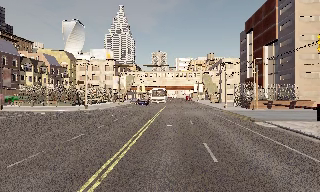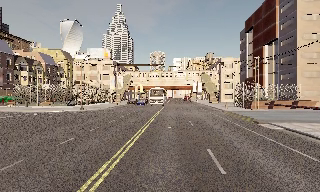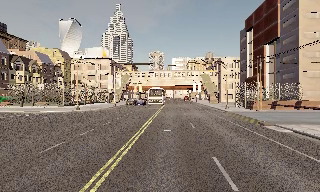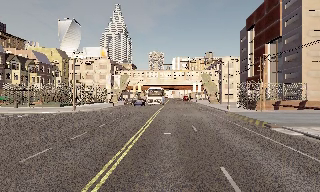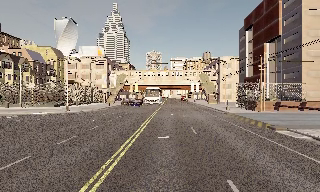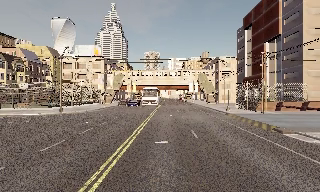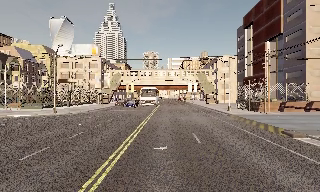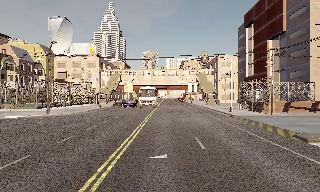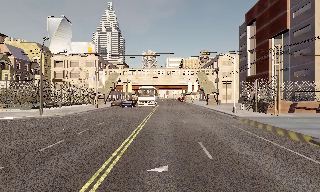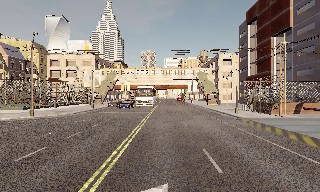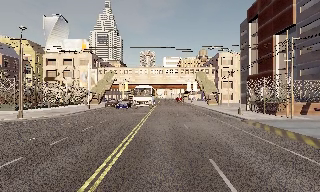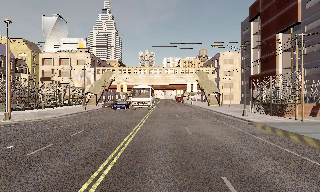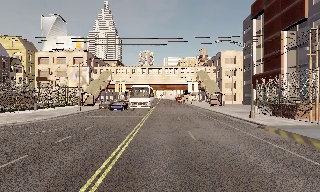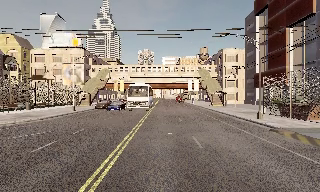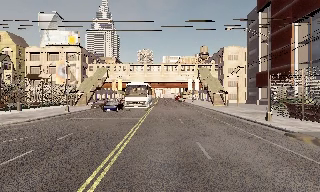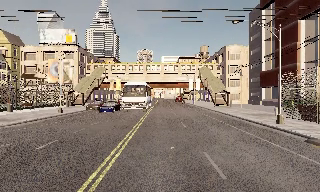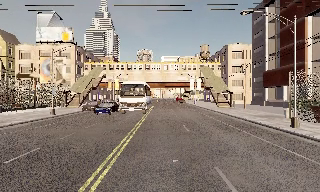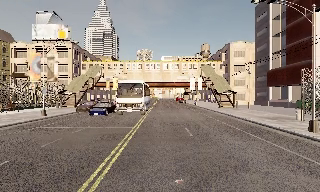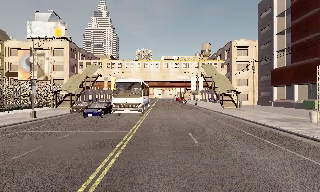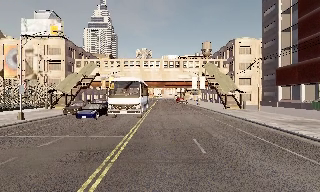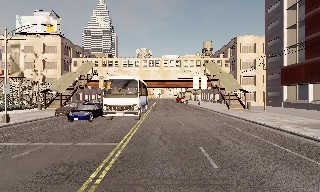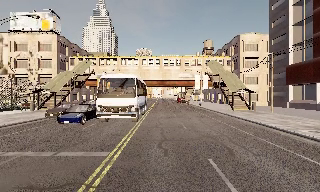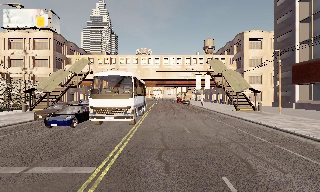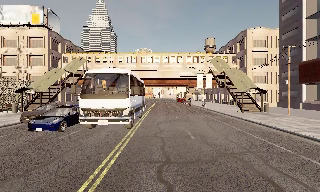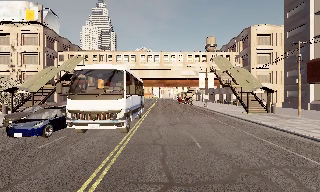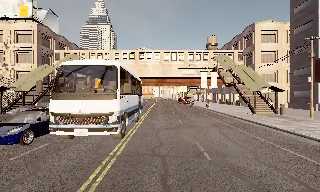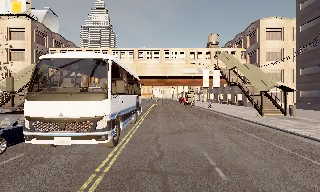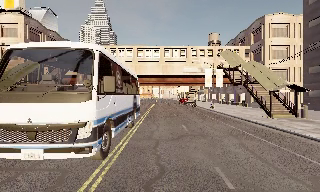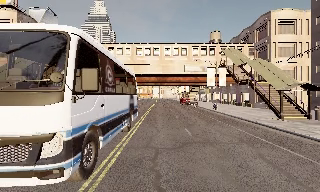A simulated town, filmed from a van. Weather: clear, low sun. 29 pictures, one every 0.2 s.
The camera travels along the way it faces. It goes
forward.
0.0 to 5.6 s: The camera travels forward, about 35 m, so what stands in front looms larger.
The film runs forward here.
